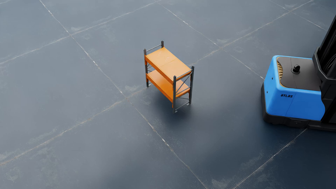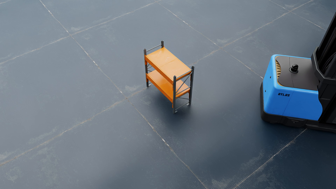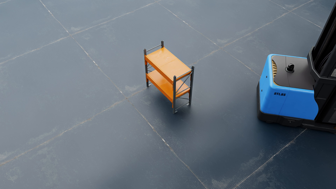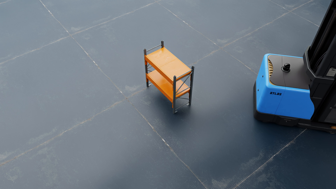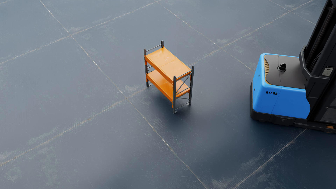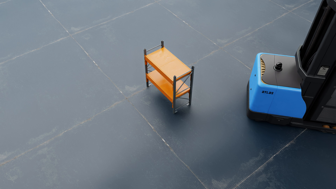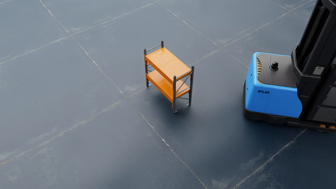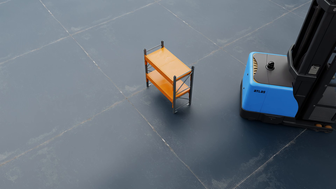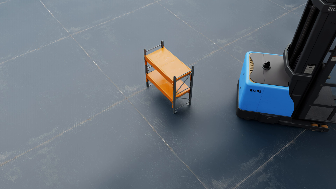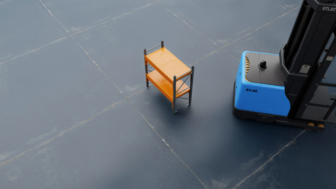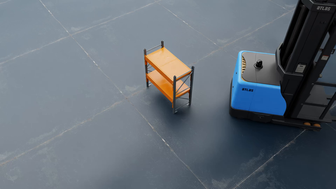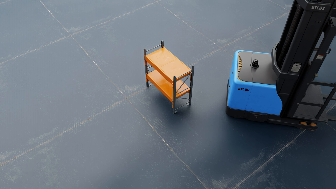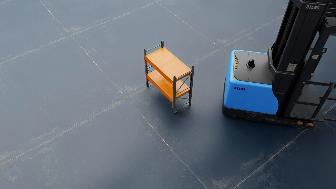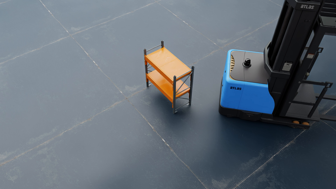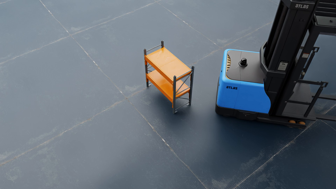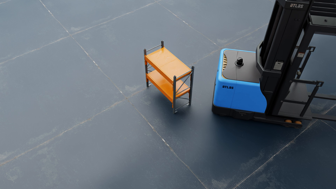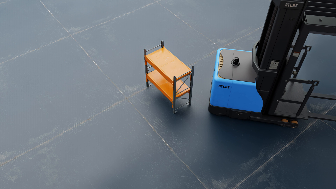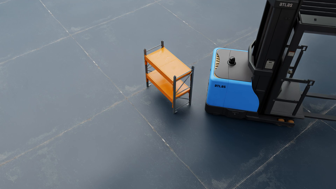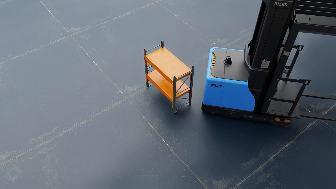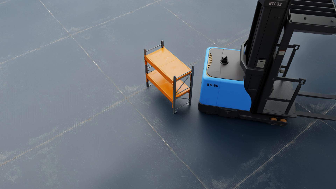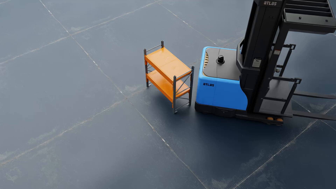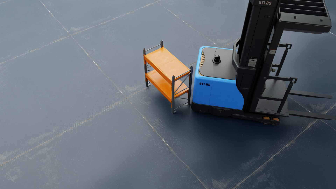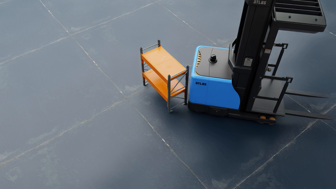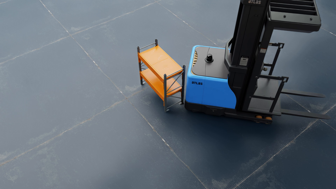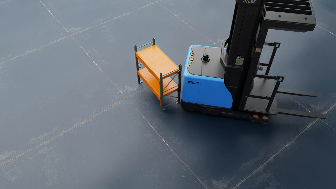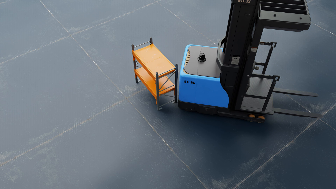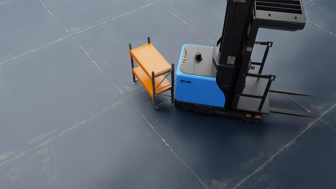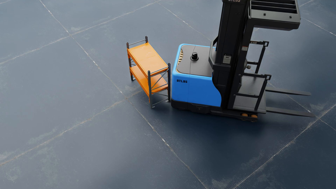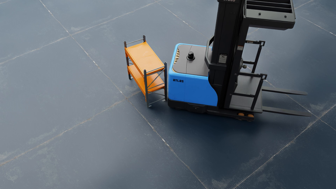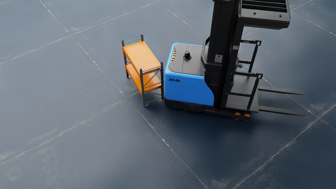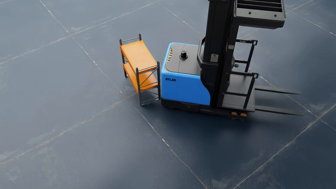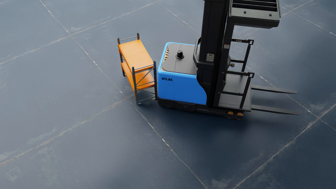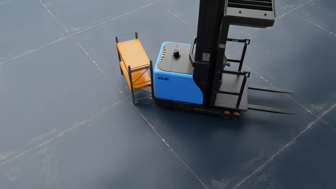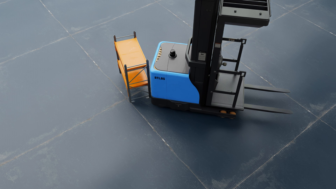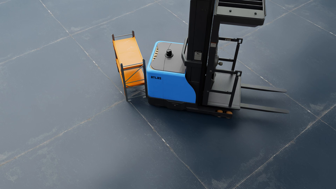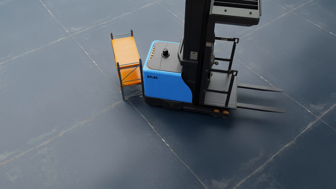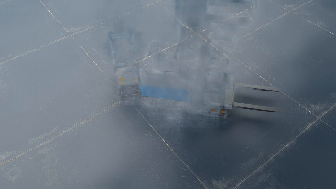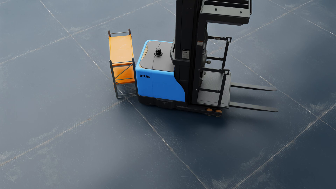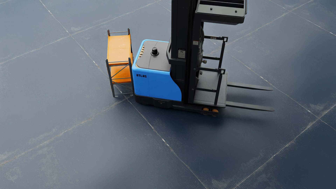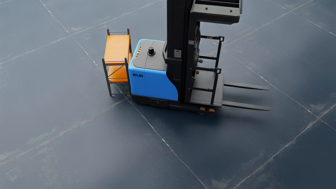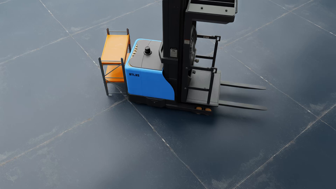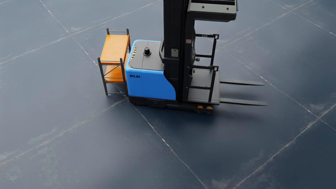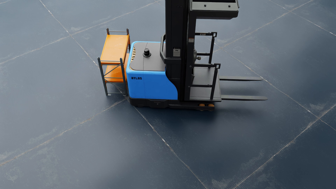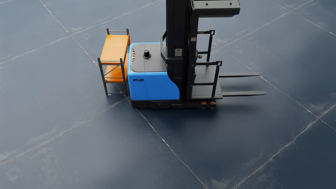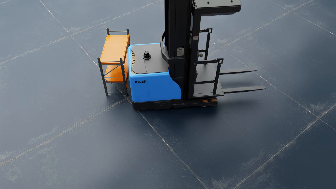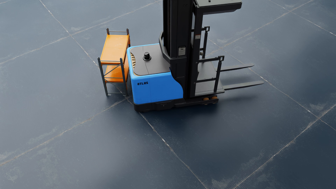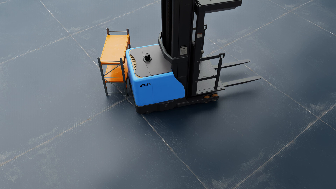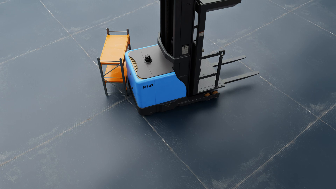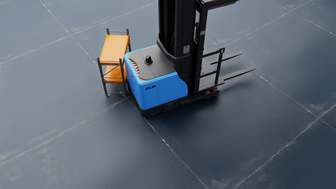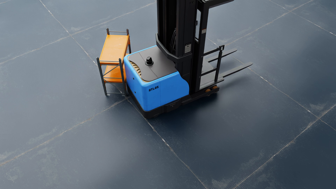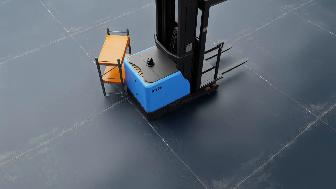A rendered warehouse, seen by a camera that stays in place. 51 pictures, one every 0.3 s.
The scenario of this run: A forklift runs into an object in its way.
